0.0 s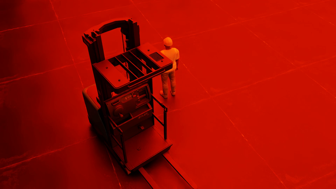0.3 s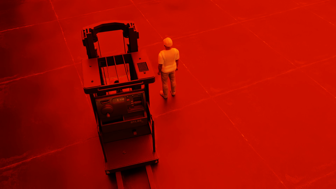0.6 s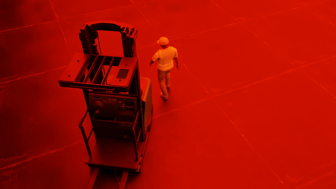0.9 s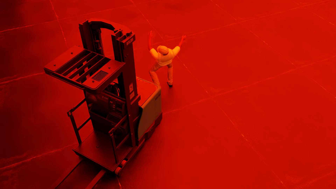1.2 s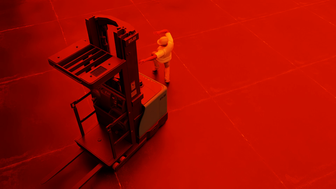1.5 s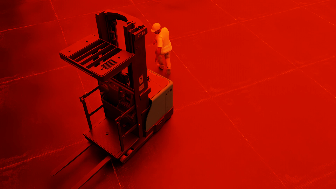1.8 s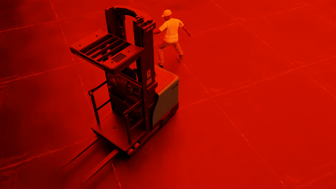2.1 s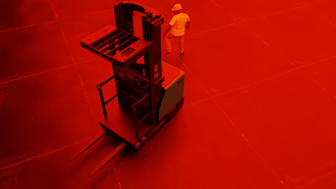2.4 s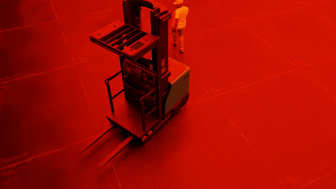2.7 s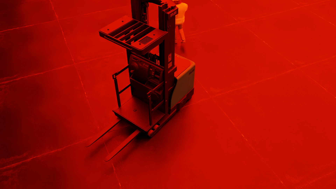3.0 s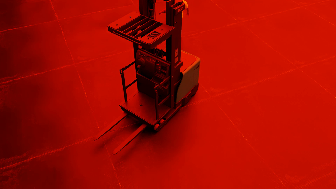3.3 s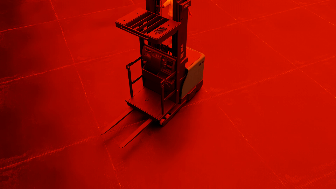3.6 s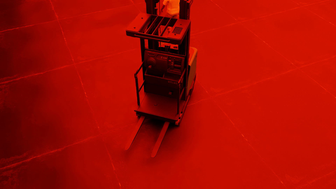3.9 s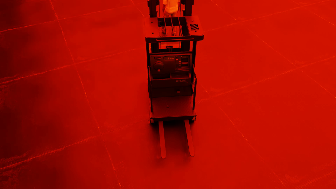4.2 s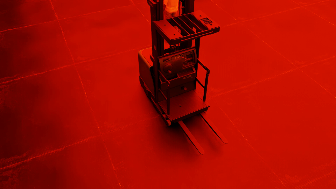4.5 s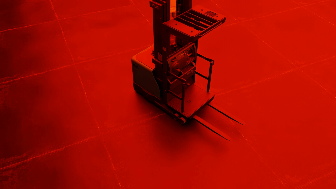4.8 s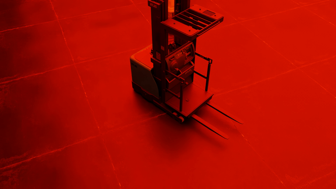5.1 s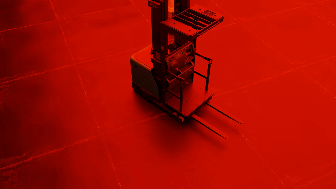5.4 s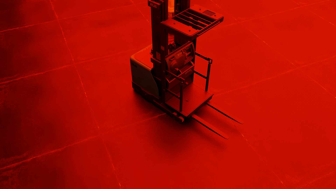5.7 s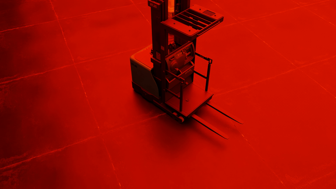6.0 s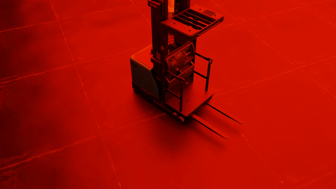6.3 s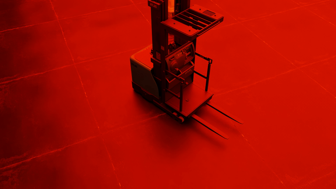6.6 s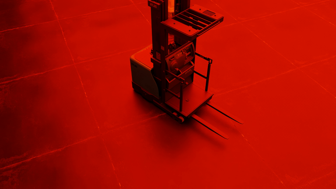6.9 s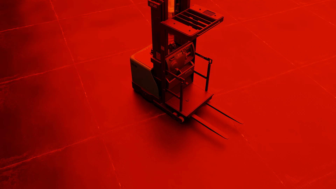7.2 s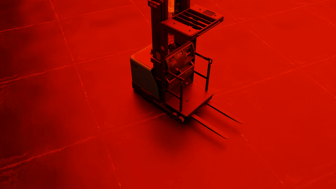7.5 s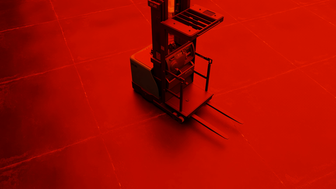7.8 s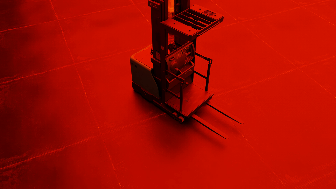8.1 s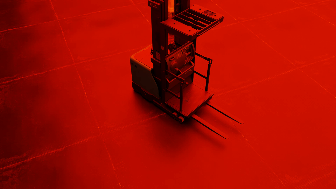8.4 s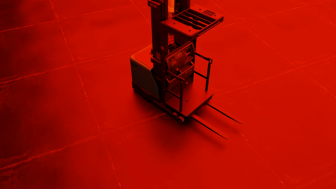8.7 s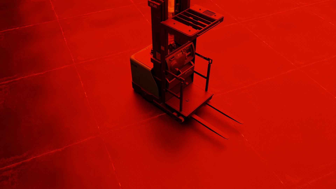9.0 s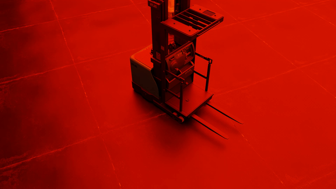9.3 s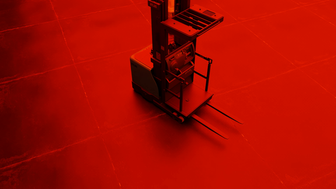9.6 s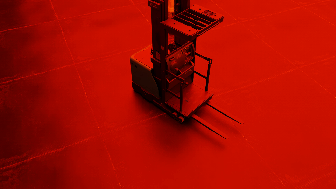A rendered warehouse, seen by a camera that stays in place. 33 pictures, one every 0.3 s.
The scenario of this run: Near miss between a forklift and a person.
